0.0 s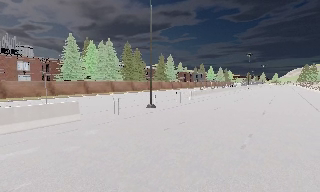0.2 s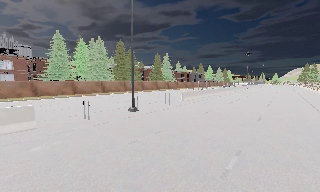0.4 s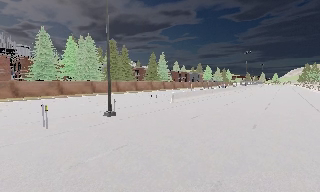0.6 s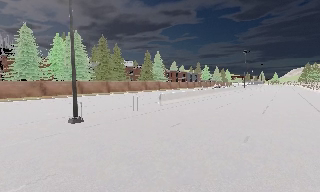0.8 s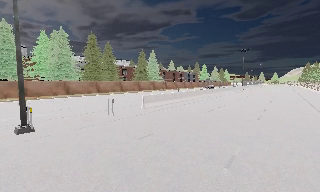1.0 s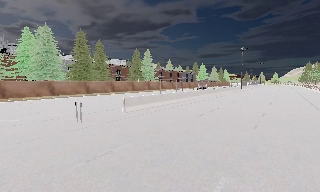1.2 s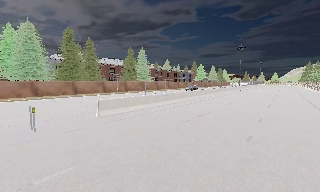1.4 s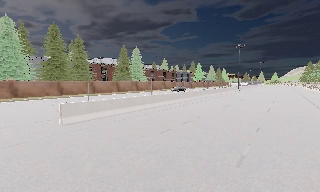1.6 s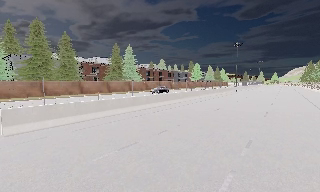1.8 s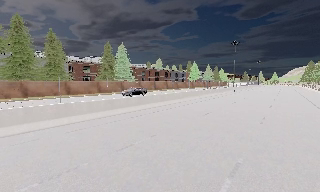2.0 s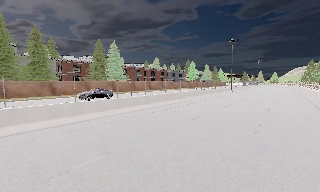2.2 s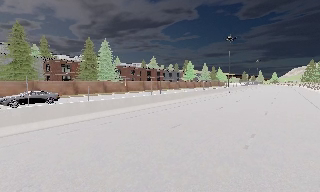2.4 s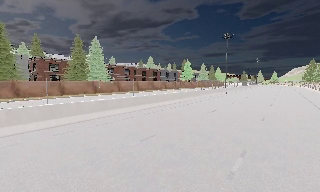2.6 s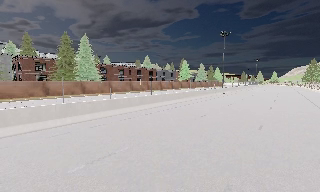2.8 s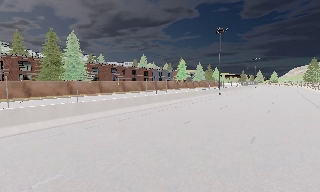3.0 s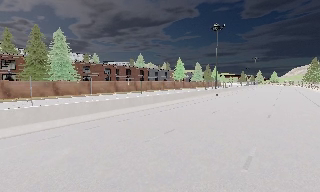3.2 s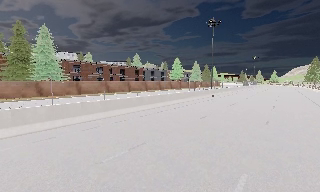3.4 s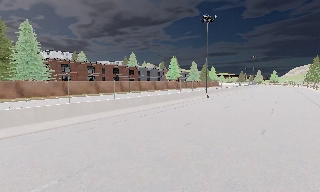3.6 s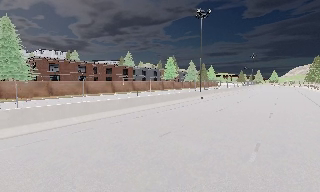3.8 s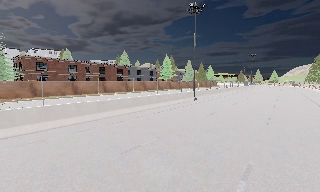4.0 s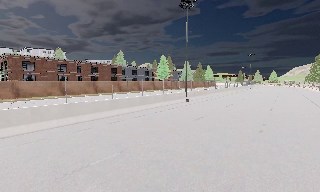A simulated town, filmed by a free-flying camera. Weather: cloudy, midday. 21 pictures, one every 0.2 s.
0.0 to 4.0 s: The camera travels forward and to its right, about 45 m, so what stands in front looms larger.
The film runs forward here.
